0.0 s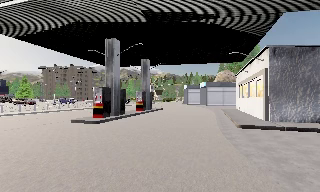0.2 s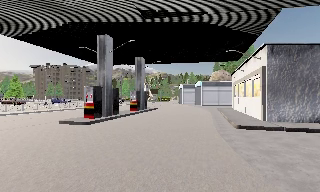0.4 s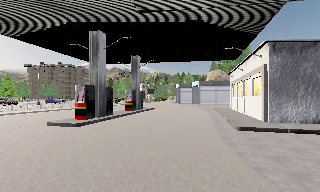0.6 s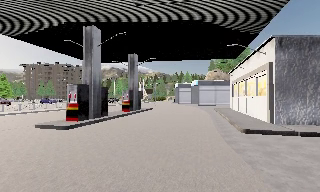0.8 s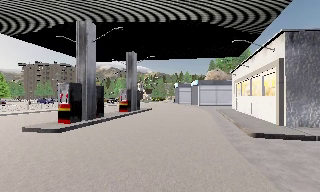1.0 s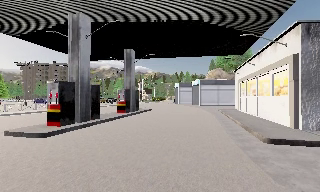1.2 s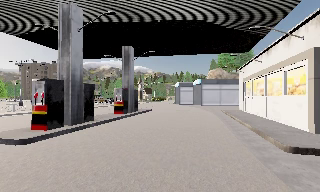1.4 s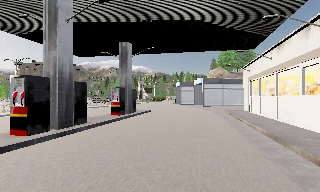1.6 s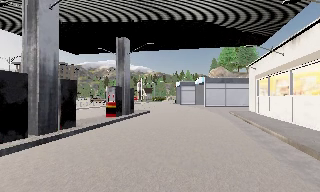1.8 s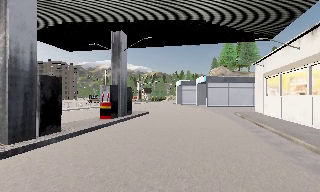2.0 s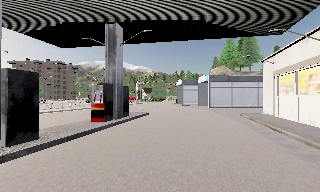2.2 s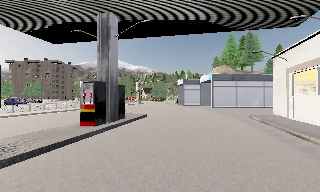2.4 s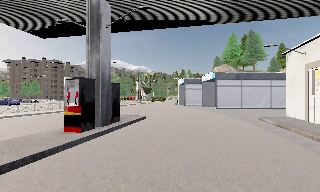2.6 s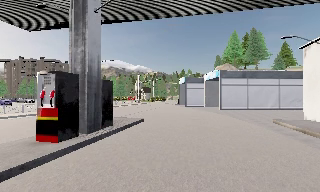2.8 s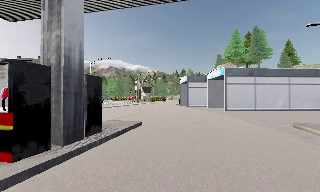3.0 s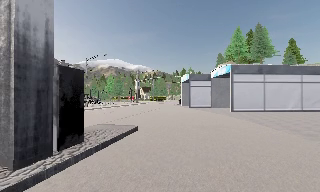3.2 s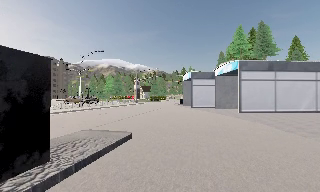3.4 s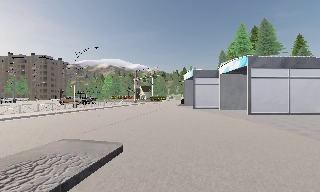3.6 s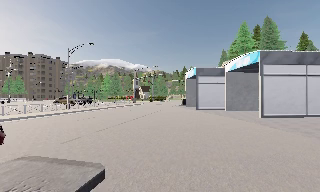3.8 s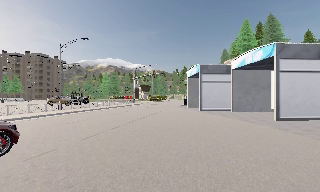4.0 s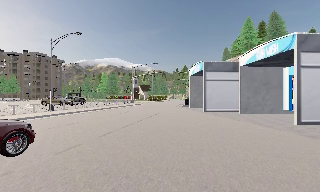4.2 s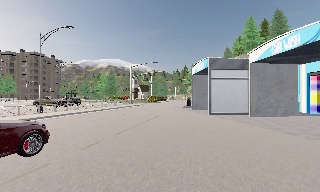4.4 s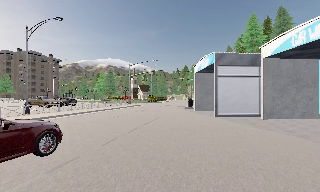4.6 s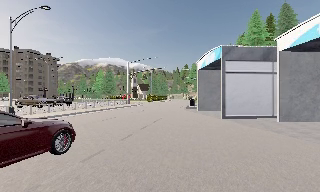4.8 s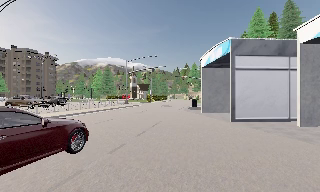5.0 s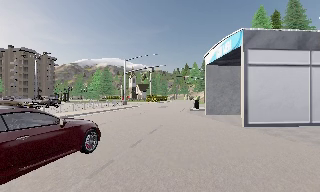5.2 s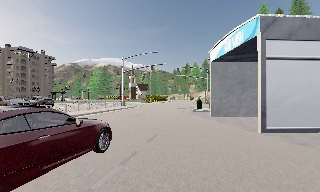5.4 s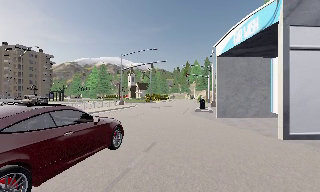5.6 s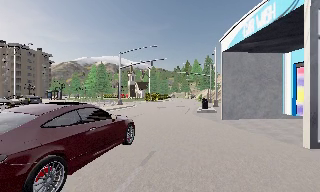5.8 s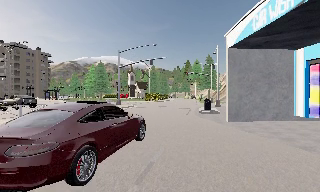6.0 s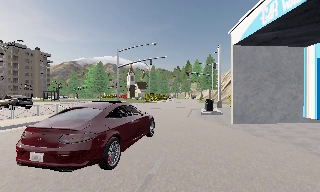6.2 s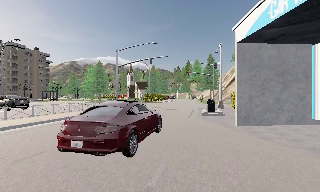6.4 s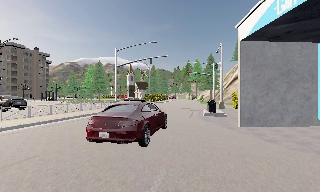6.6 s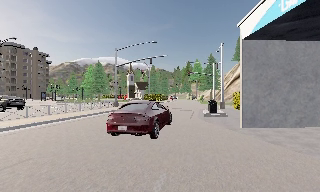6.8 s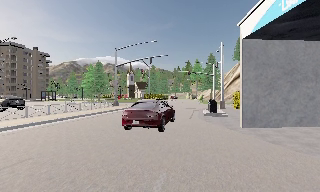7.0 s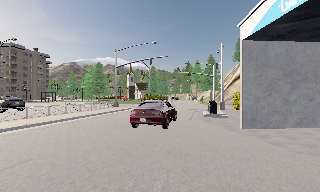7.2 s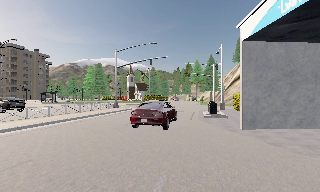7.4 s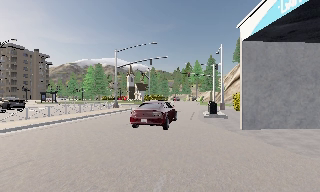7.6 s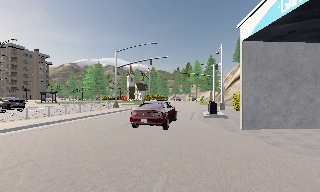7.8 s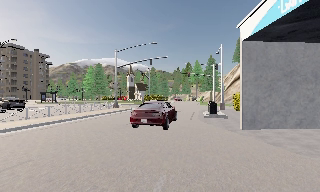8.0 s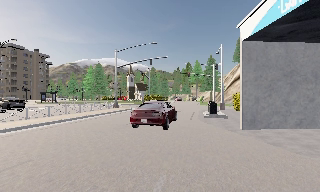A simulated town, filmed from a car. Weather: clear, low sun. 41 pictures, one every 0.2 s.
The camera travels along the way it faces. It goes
forward.
0.0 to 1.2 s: The camera travels forward, about 4.5 m, so what stands in front looms larger. It gains speed.
1.2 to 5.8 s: The camera travels forward, about 30 m, so what stands in front looms larger.
5.8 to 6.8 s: The camera travels forward, about 1.5 m, so what stands in front looms larger. It loses speed.
6.8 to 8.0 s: The camera keeps its place and its aim.
The film runs forward here.
